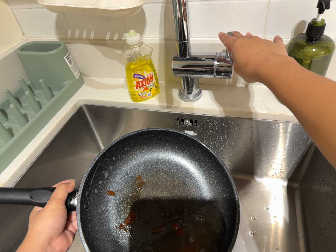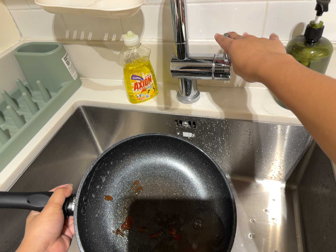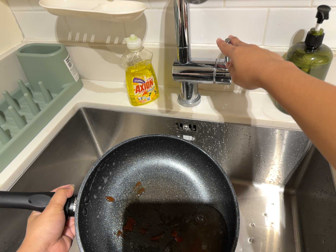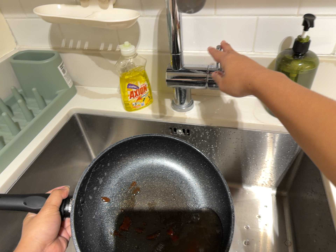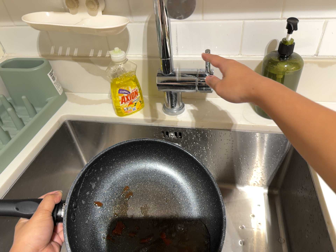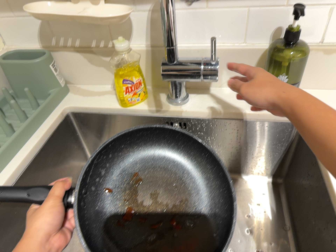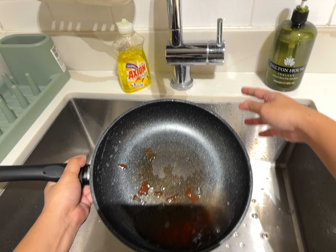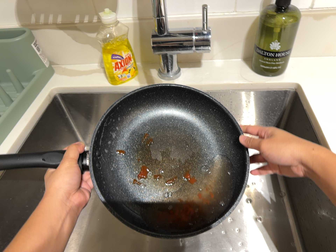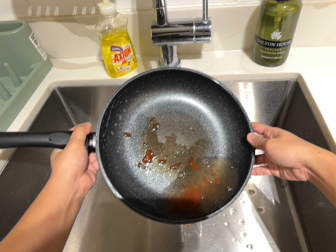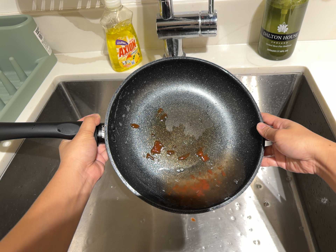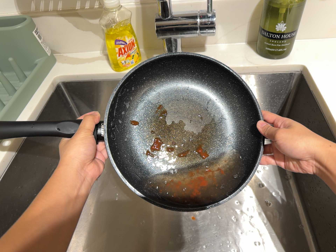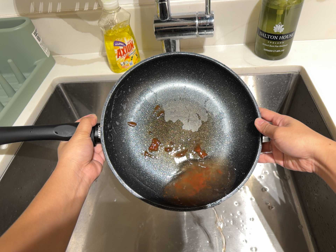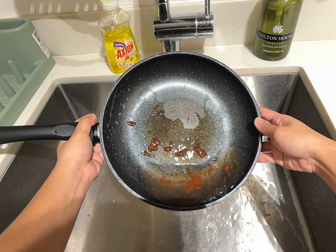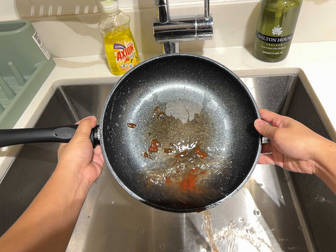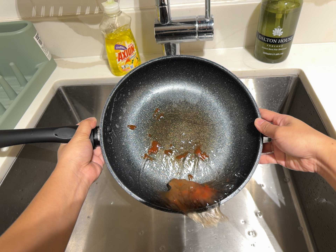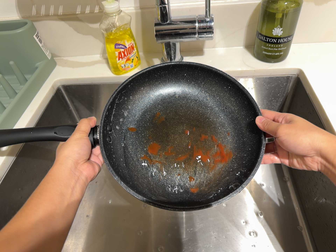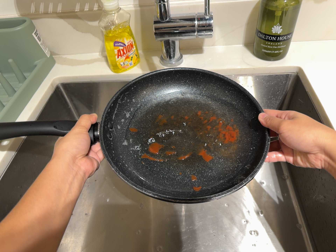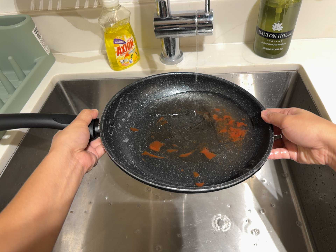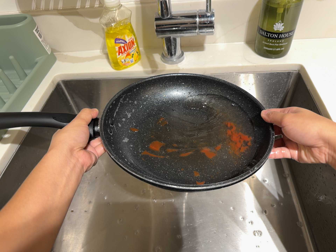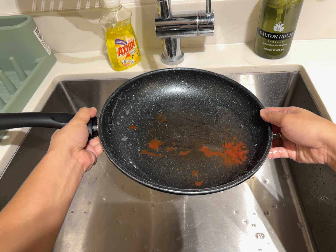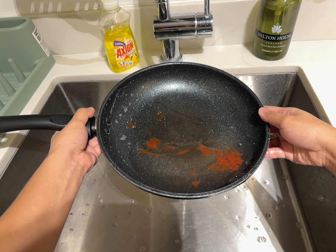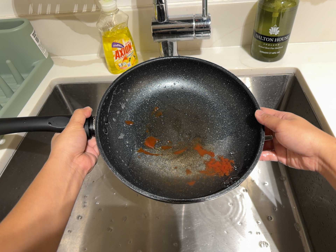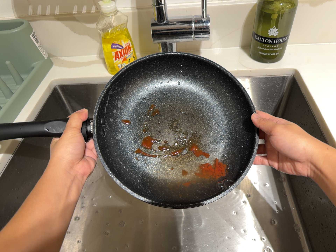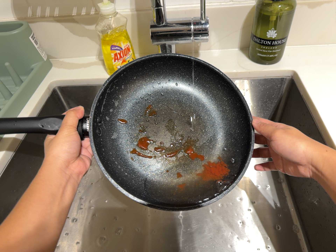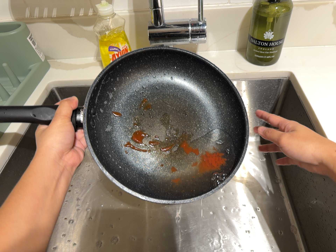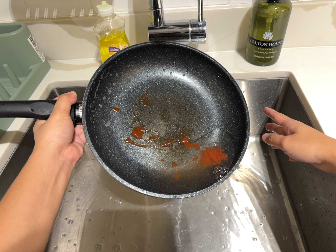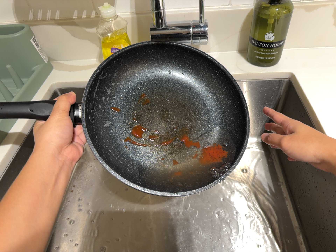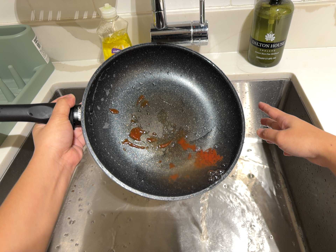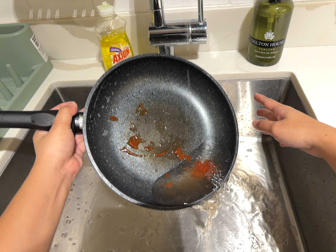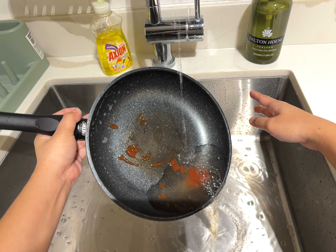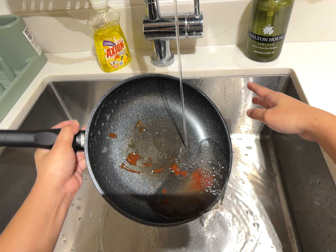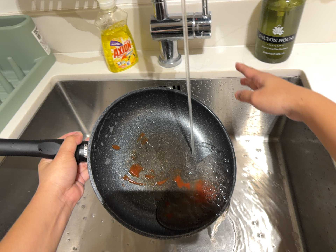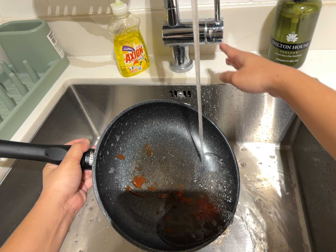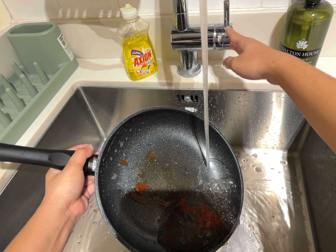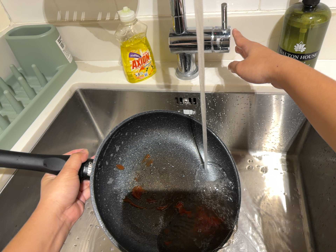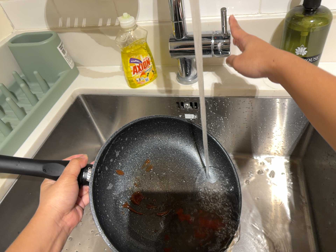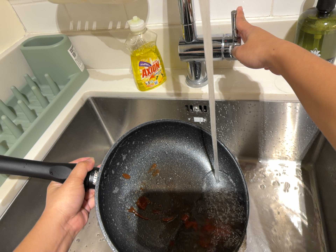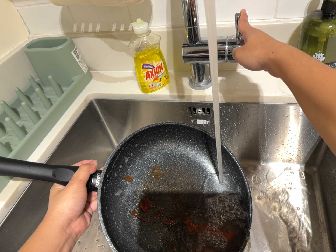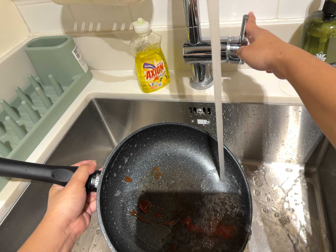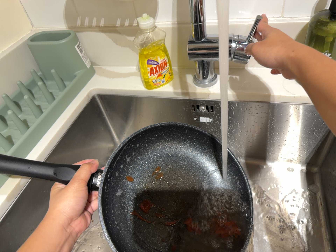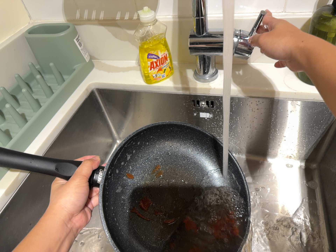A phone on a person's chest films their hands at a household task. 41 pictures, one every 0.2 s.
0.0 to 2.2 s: The camera travels to its left, about 8 cm.
2.2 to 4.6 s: The camera keeps its place and its aim.
4.6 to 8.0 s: The scene slides to the right, as the camera pans about 10 degrees to its left.
The film runs backward here.
